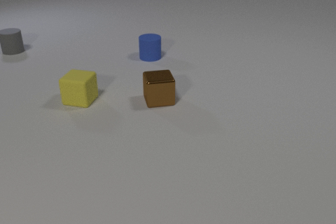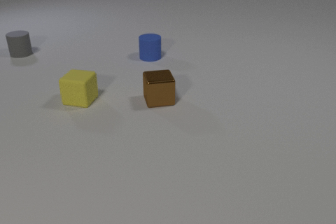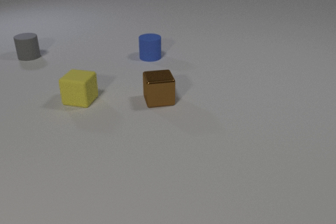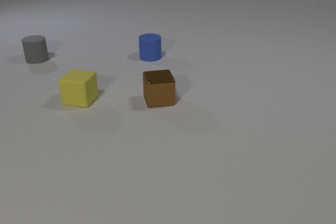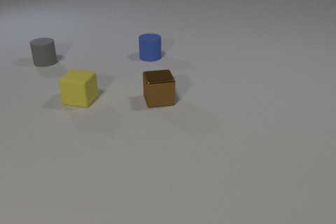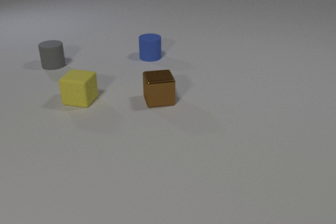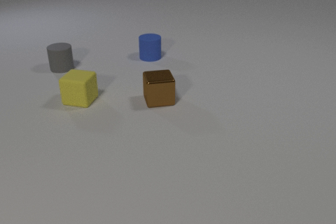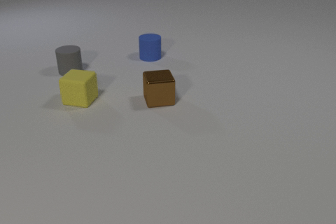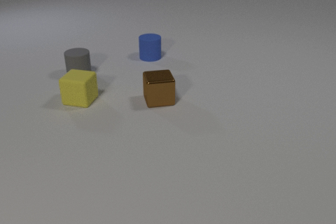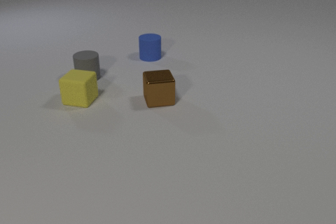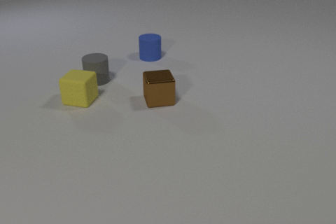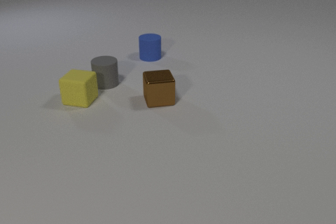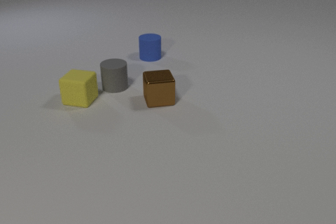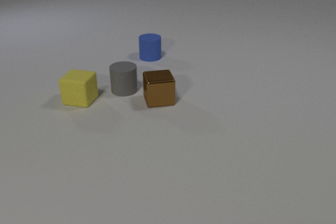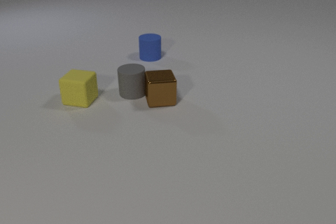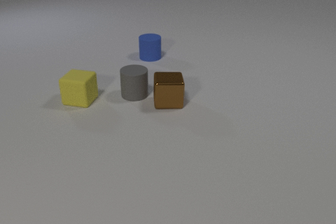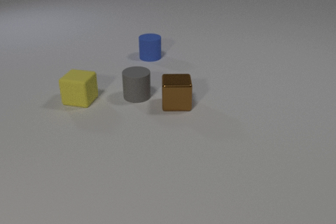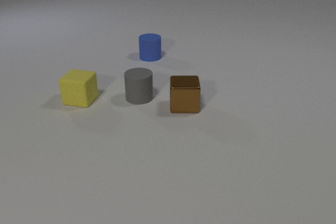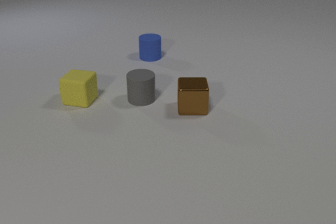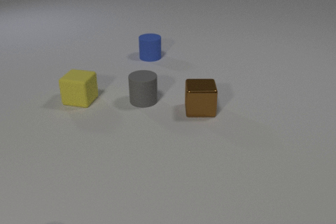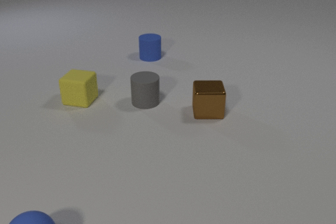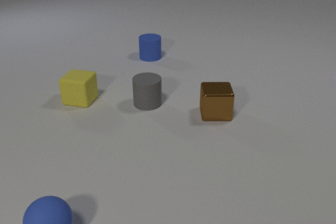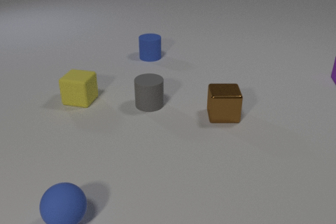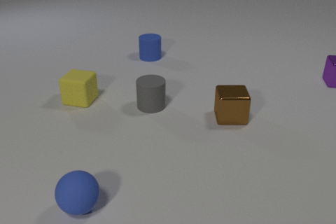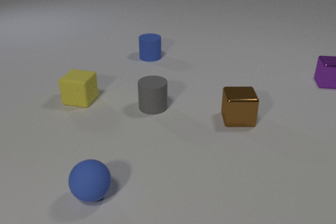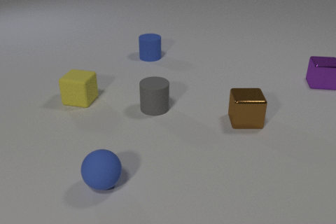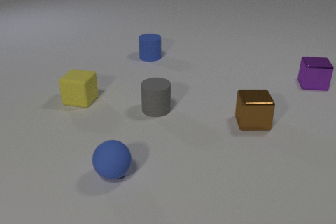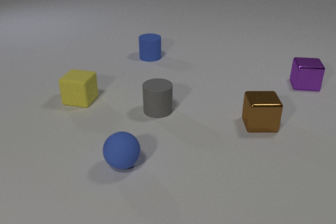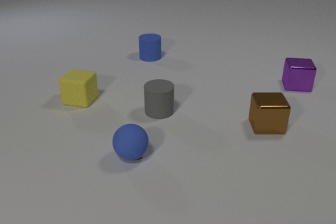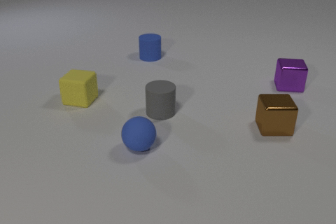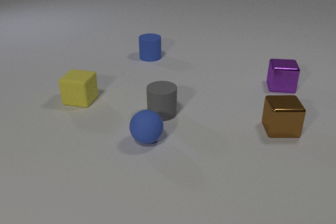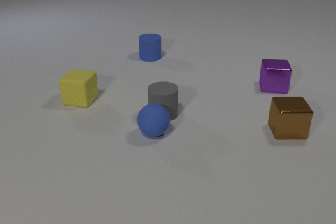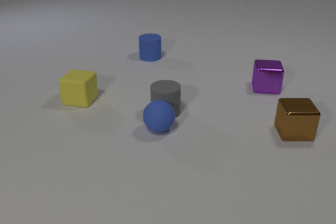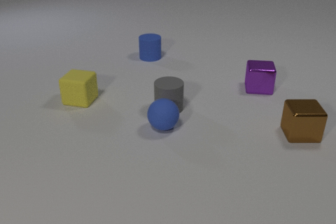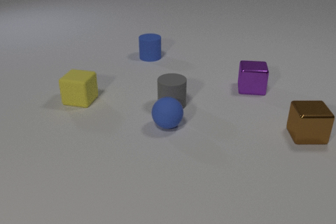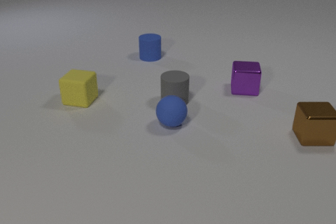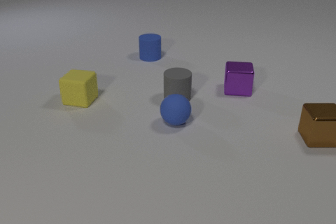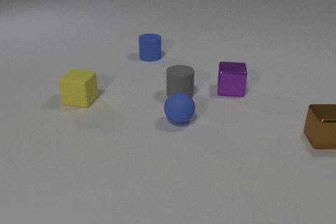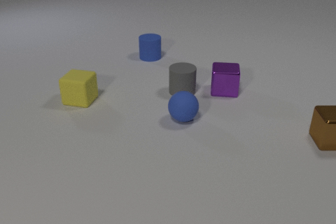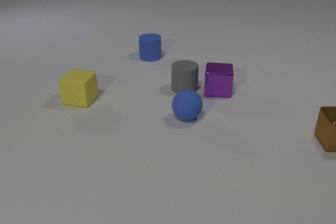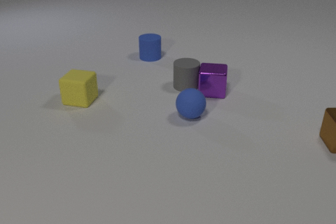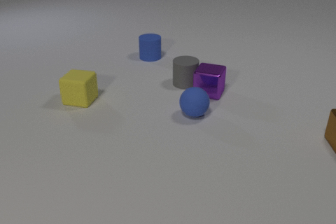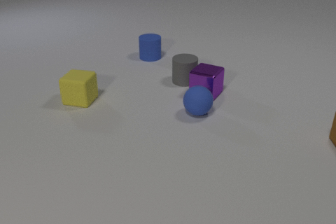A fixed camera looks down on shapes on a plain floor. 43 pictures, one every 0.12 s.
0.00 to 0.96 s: The gray rubber cylinder slides toward the camera and to the right.
0.96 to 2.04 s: The gray rubber cylinder slides toward the camera and to the right. The brown metal cube slides to the right and toward the camera. The gray rubber cylinder and the brown metal cube collide.
2.04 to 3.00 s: The gray rubber cylinder slides toward the camera and to the right. The brown metal cube slides to the right. The blue rubber sphere comes in at the bottom edge, rolls away from the camera and to the right. The purple metal cube comes in at the right edge, slides to the left and toward the camera.
3.00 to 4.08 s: The gray rubber cylinder slides to the right and away from the camera. The brown metal cube slides to the right. The blue rubber sphere rolls away from the camera and to the right. The purple metal cube slides to the left and toward the camera. The gray rubber cylinder and the blue rubber sphere collide.
4.08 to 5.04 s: The gray rubber cylinder slides away from the camera. The brown metal cube slides to the right. The blue rubber sphere rolls to the right and away from the camera. The purple metal cube slides to the left, spins so that its near face slides to the left, clockwise seen from above. The gray rubber cylinder and the purple metal cube collide.
How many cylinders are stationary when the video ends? 1.
How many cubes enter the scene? 1.
What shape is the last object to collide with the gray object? cube.
